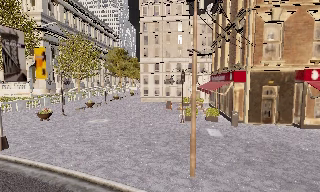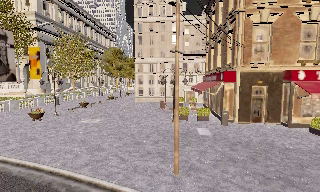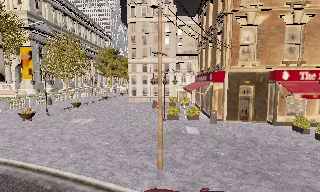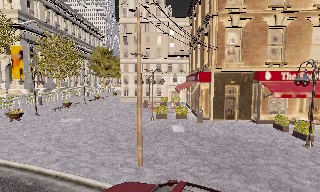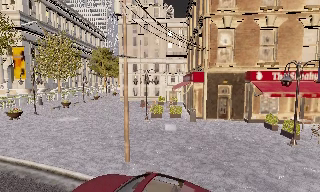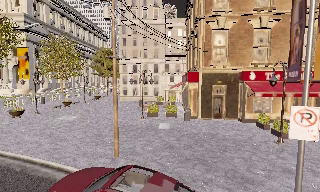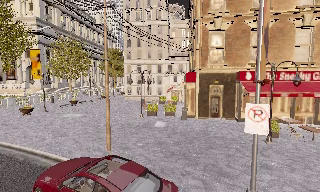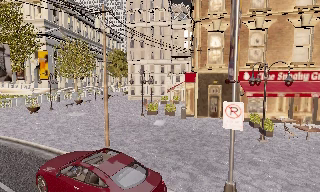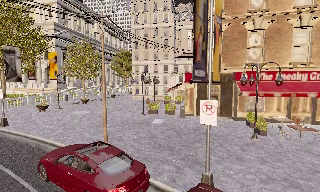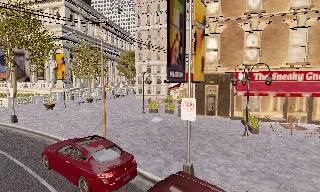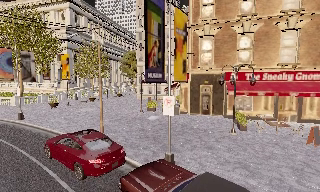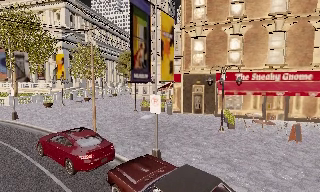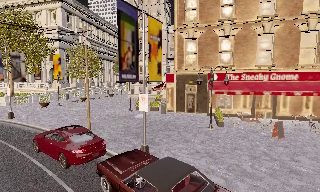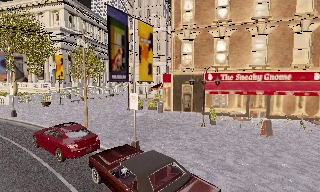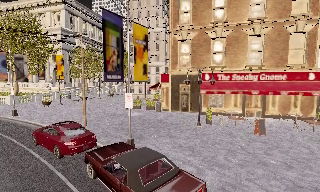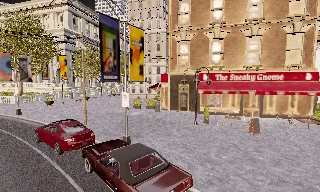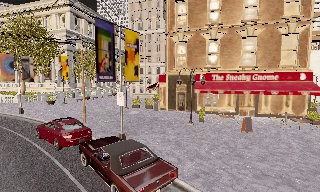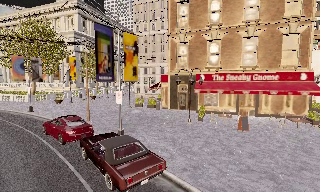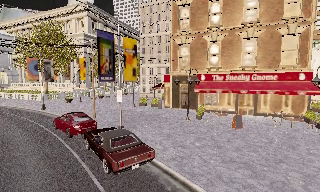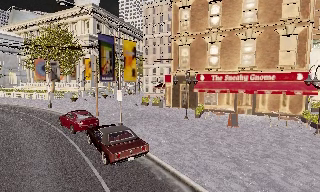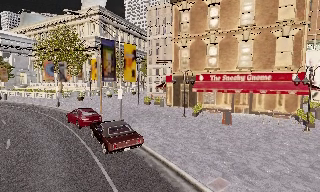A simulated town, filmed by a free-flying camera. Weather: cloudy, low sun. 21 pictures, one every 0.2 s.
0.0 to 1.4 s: The camera travels to its right and backward, about 5 m, so close, fixed things drift to the left. It gains speed.
1.4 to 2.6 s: The camera travels to its right and backward, about 5 m, so close, fixed things drift to the left.
2.6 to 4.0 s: The camera pans to its left, which is counterclockwise from overhead, by about 10 degrees. It travels backward and to its right, about 6 m, so what stands in front gets smaller. It gains speed.
The film runs backward here.
